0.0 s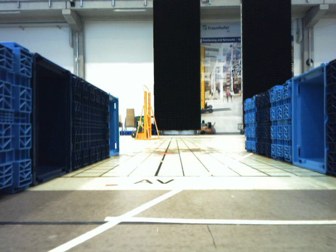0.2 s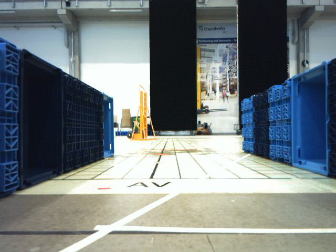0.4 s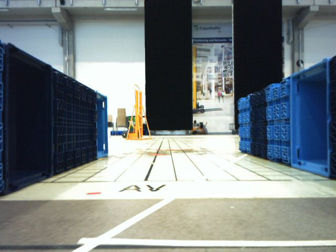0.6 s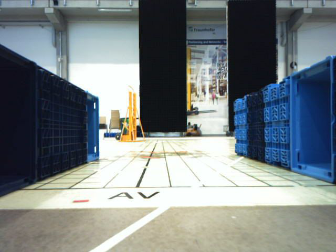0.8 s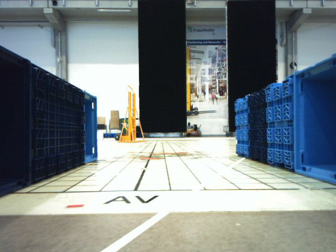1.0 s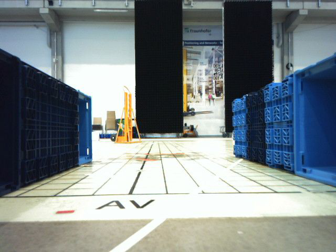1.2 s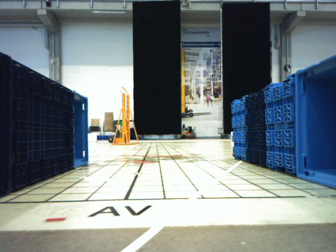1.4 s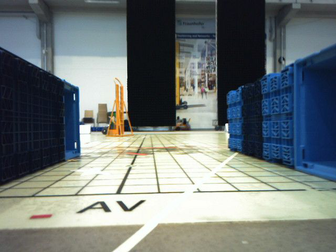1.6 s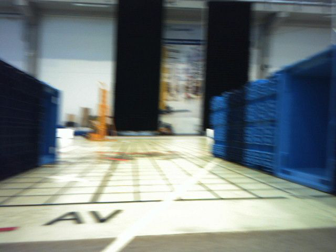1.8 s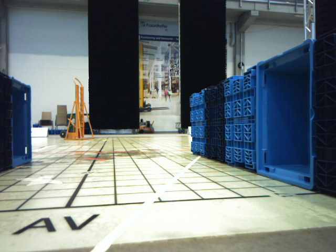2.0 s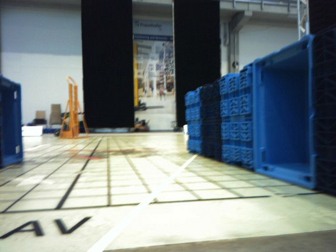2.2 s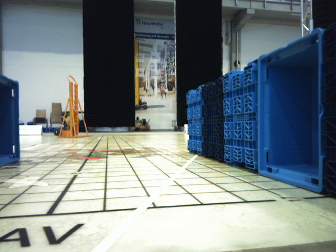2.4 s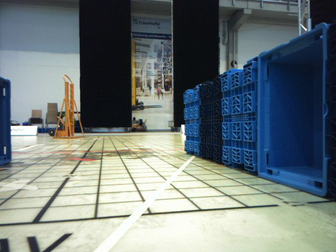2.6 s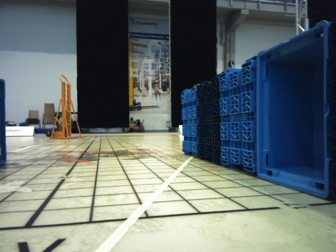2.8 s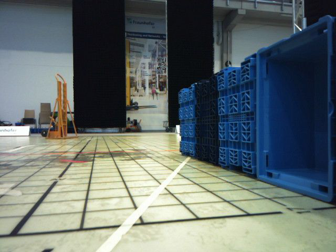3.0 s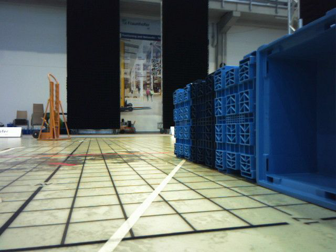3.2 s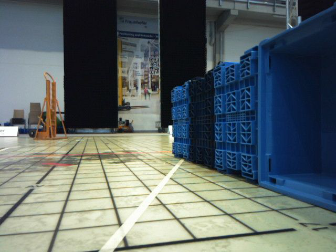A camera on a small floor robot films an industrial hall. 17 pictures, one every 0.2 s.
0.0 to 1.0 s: The camera travels forward, about 0.2 m, so what stands in front looms larger.
1.0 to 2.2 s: The camera pans to its right, which is clockwise from overhead, by about 10 degrees. It travels forward, about 0.2 m, so what stands in front looms larger.
2.2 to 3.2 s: The camera travels forward, about 0.2 m, so what stands in front looms larger.
The film runs forward here.
